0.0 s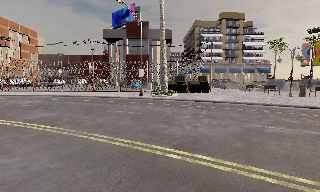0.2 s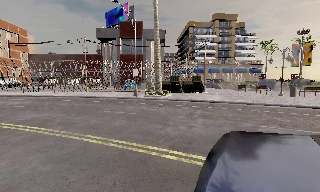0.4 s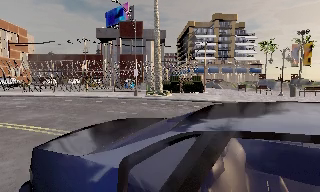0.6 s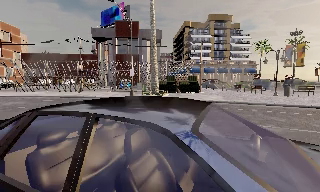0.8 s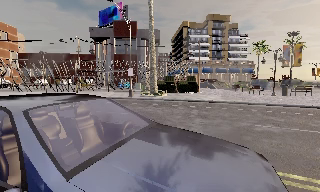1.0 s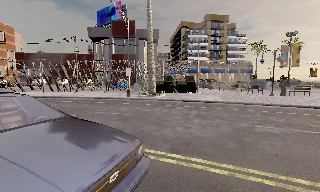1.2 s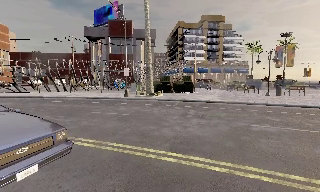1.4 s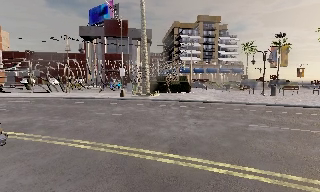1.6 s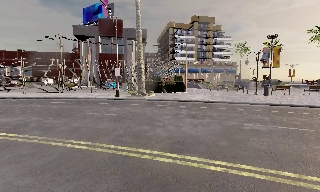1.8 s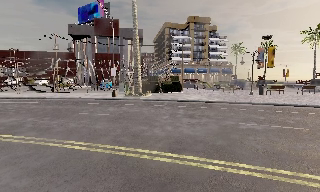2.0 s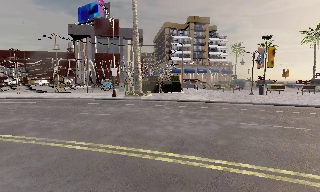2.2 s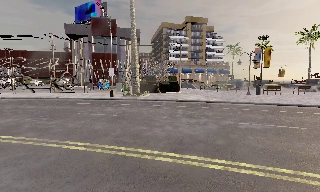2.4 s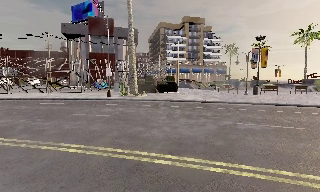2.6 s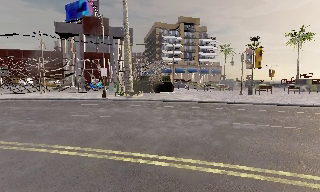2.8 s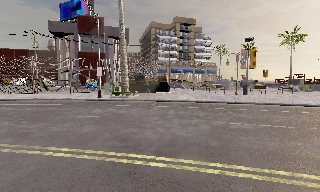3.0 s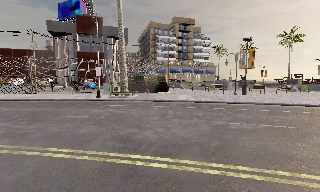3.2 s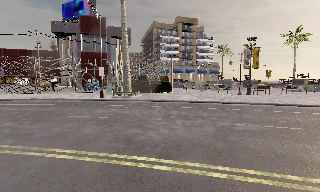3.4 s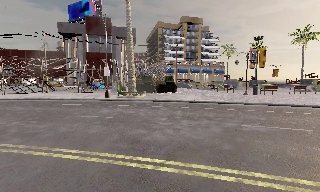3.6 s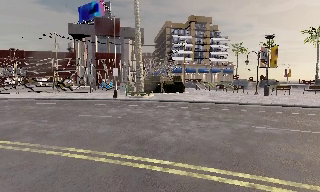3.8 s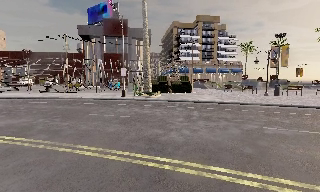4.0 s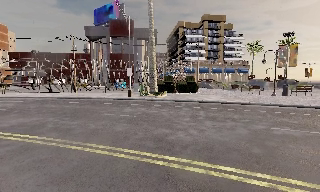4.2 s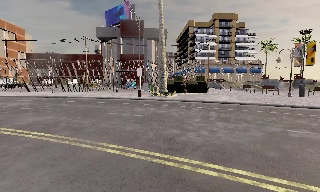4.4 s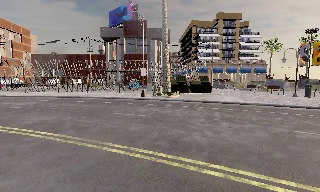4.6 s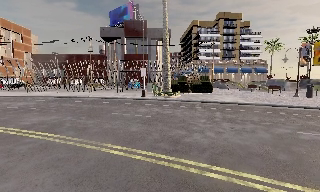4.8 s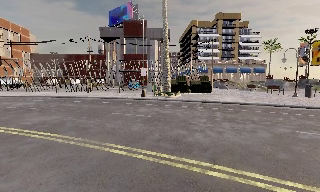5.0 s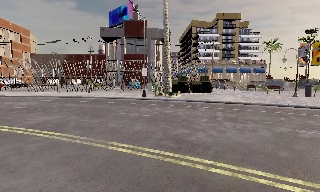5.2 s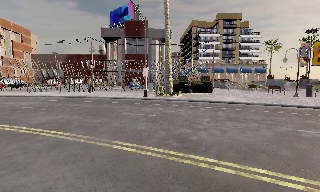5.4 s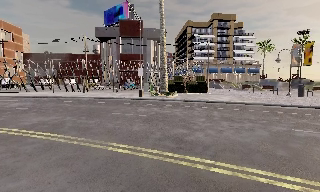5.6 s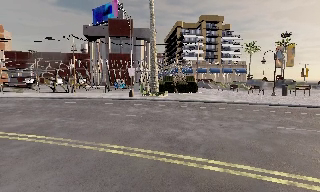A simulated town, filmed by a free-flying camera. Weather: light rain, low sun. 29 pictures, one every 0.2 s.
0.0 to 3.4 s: The scene slides to the left, as the camera pans about 15 degrees to its right. It travels to its left and forward, about 1 m.
3.4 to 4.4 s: The scene slides to the right, as the camera pans about 10 degrees to its left.
4.4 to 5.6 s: The camera shifts only a little, or ends up much as it began.
The film runs backward here.
